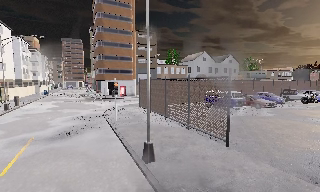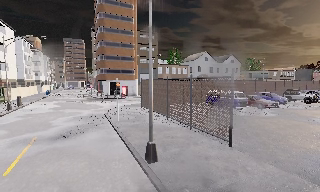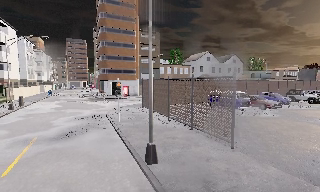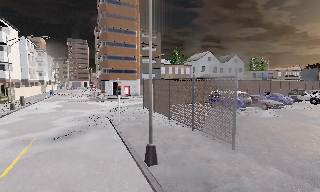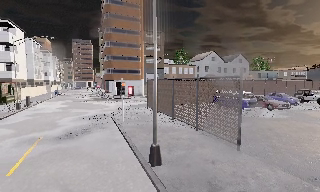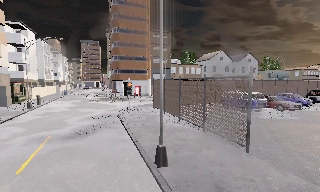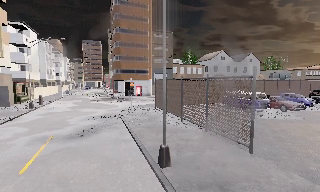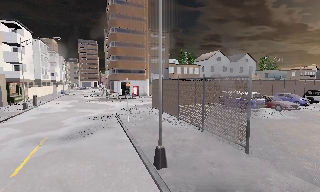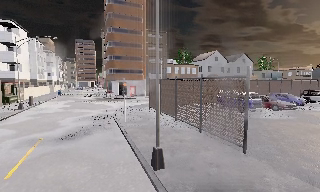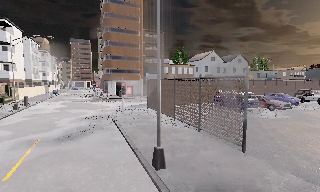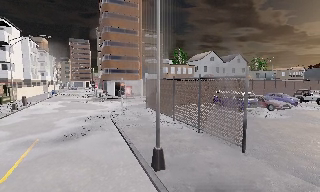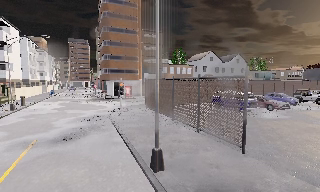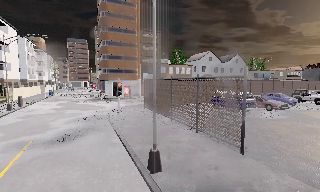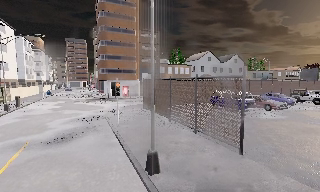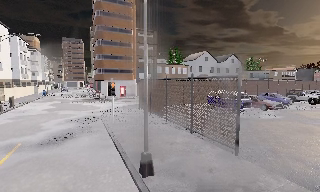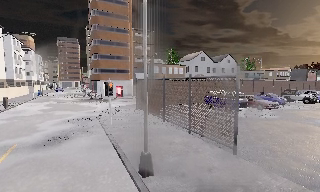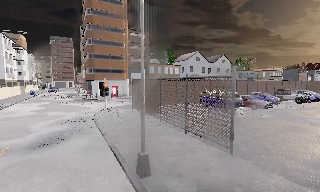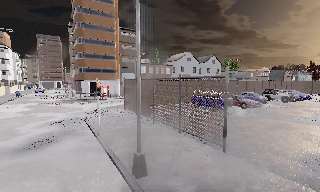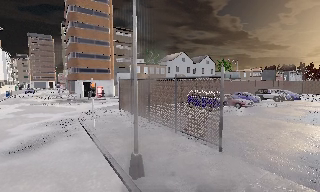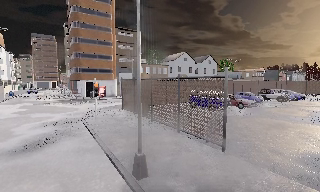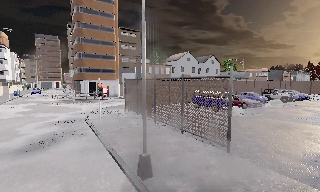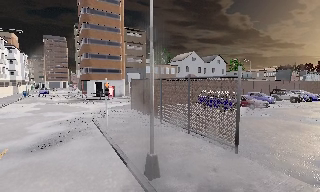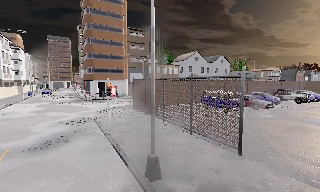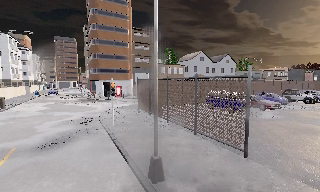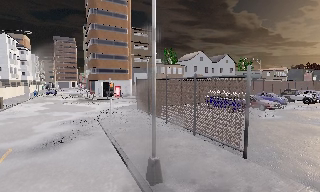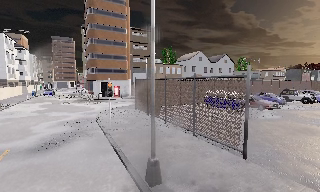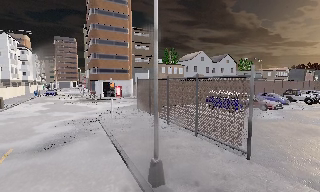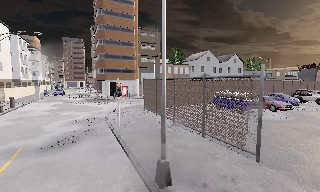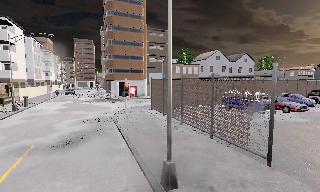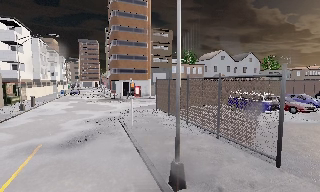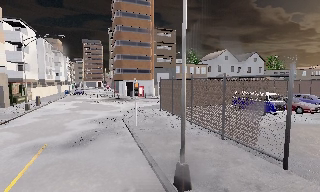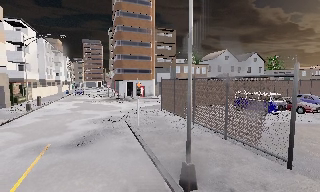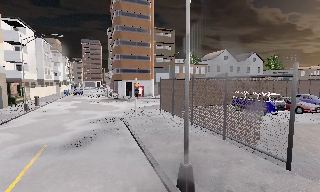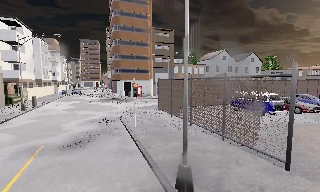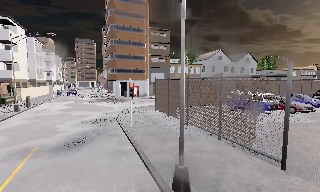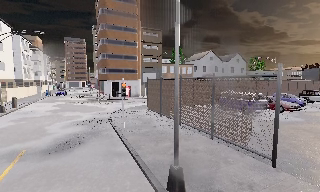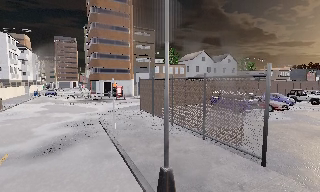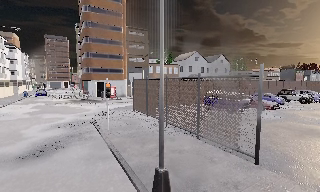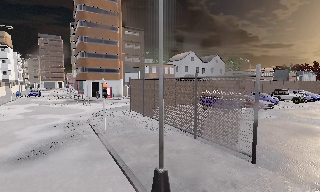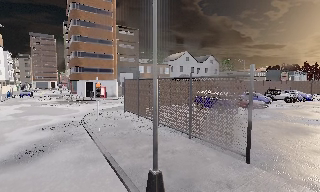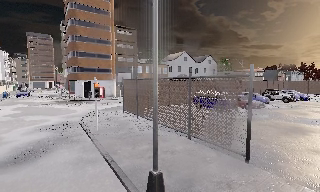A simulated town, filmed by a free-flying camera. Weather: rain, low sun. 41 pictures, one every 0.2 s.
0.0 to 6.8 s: The camera travels forward and to its left, about 2 m, so what stands in front looms larger.
6.8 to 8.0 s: The scene slides to the left, as the camera pans about 10 degrees to its right.
The film runs forward here.
